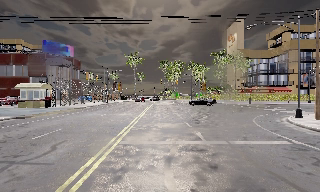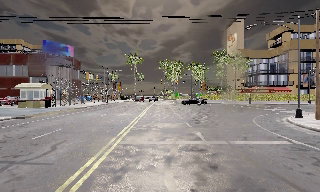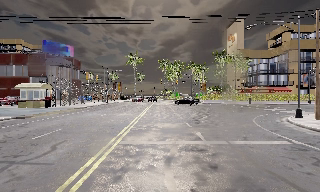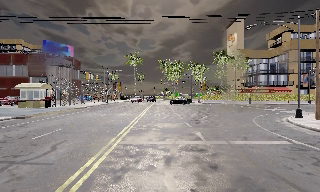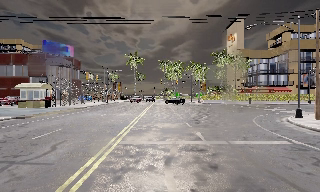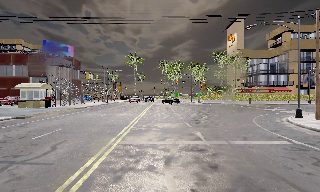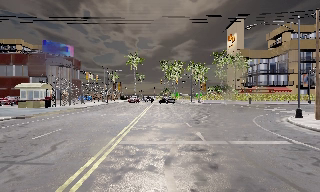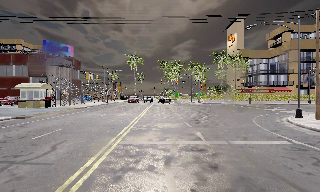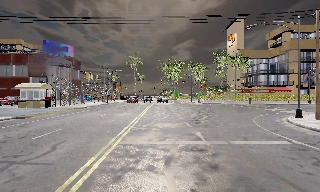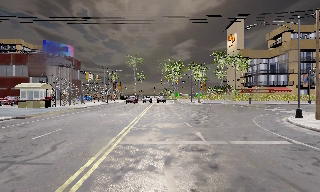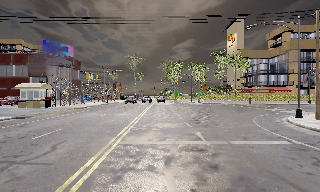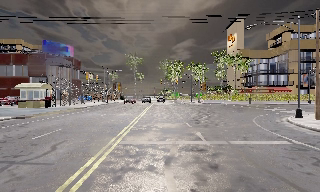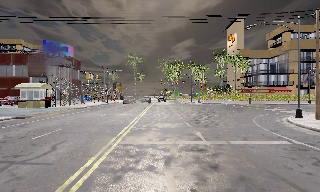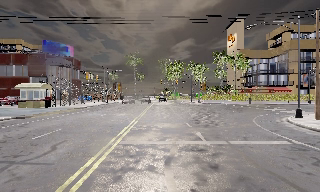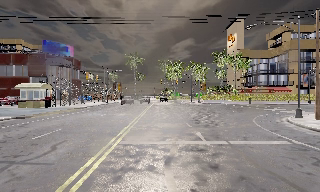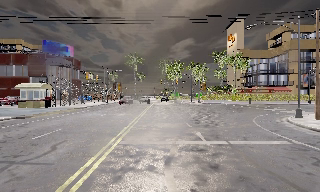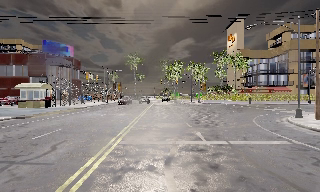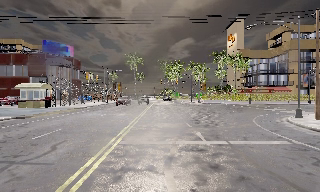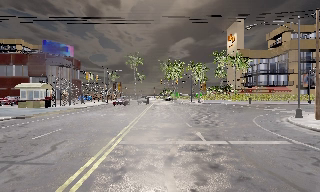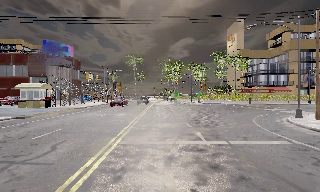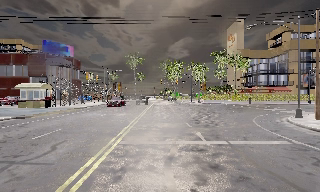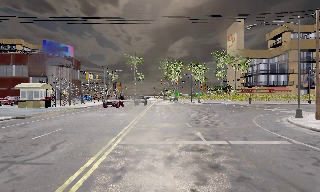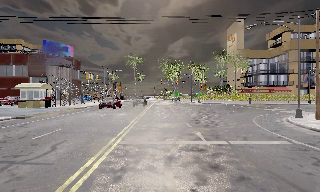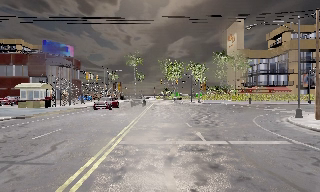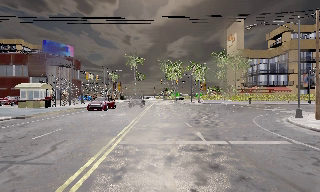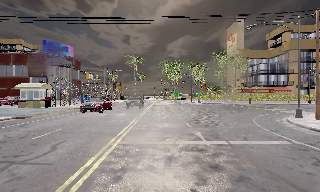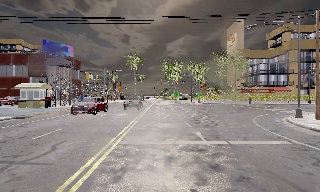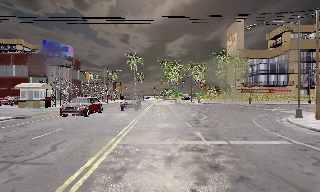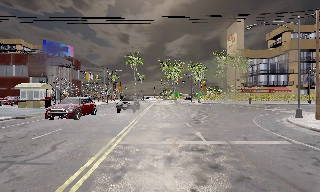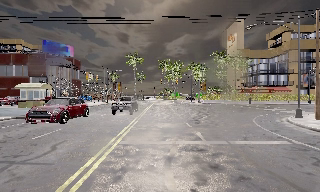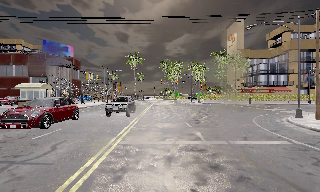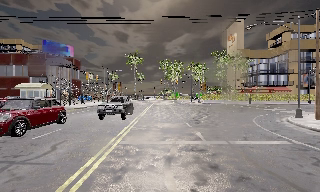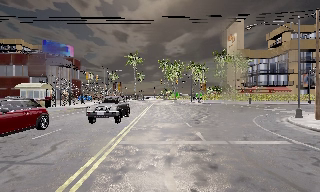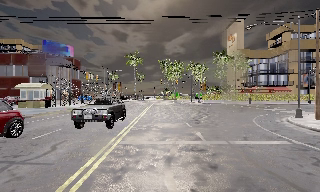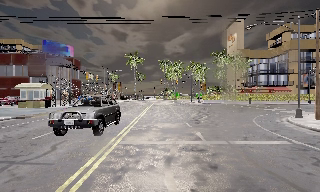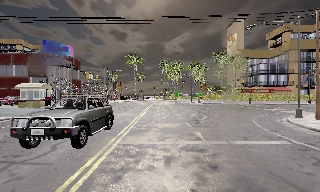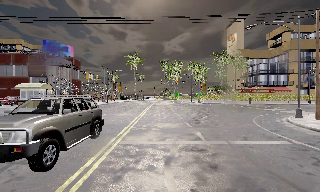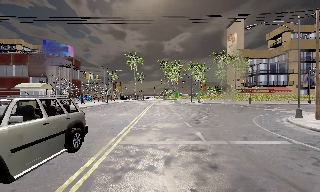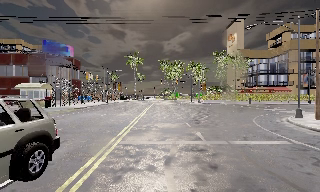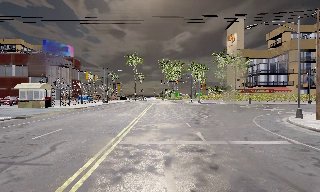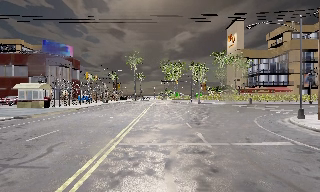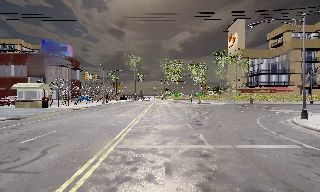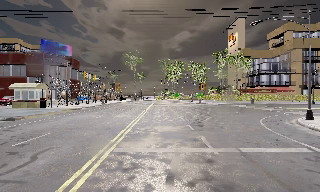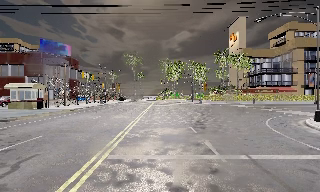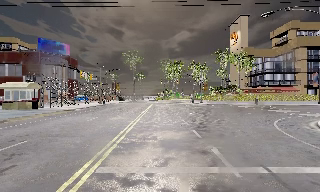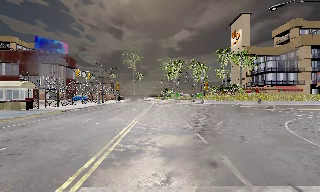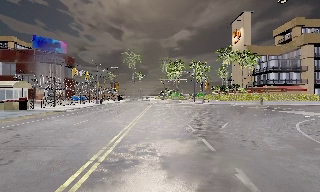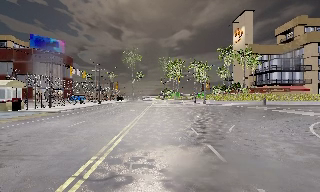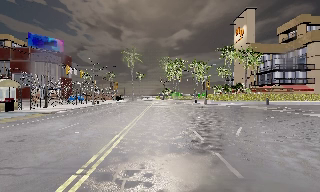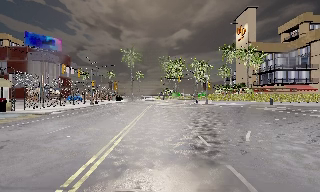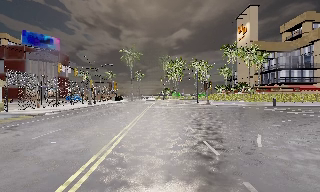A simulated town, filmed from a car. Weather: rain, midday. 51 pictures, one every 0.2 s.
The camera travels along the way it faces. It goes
forward.
0.0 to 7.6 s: The camera keeps its place and its aim.
7.6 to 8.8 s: The camera travels forward, about 2 m, so what stands in front looms larger. It gains speed.
8.8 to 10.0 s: The camera travels forward, about 5 m, so what stands in front looms larger.
The film runs forward here.
